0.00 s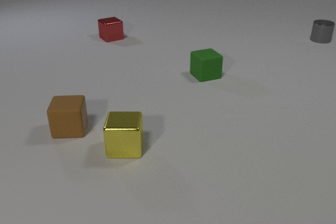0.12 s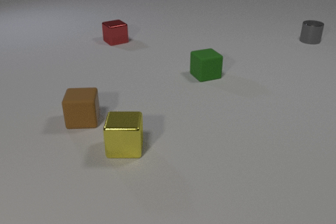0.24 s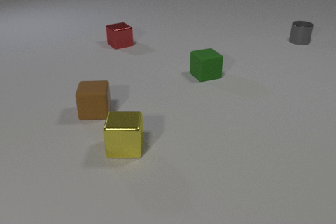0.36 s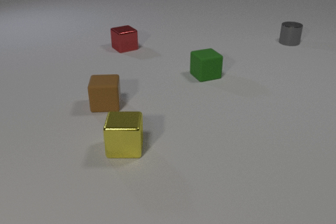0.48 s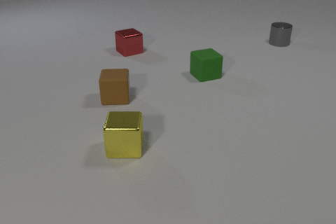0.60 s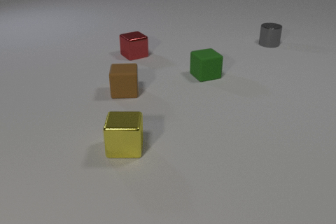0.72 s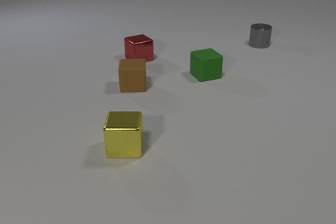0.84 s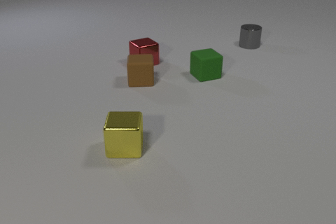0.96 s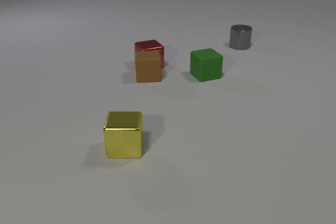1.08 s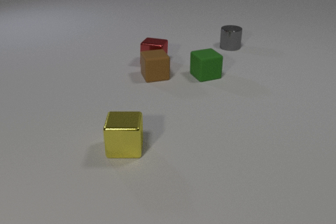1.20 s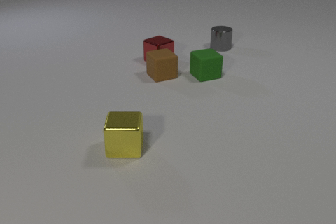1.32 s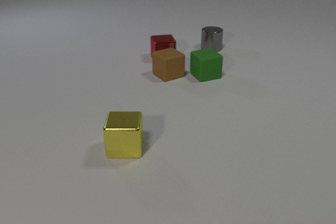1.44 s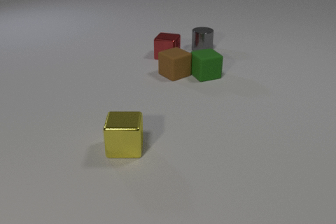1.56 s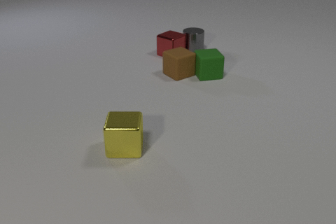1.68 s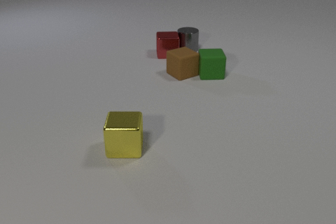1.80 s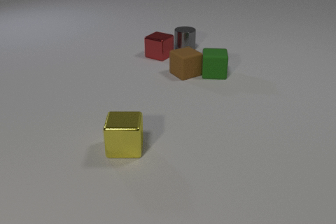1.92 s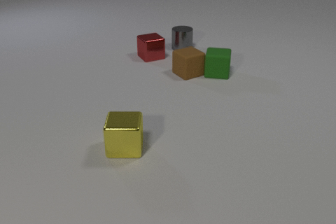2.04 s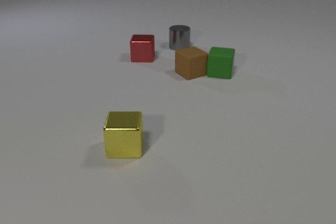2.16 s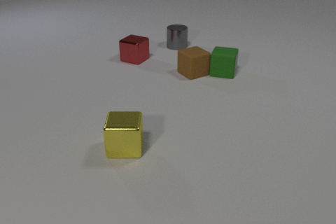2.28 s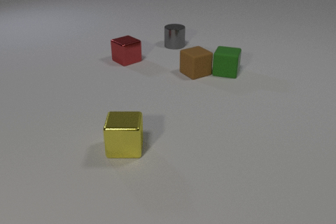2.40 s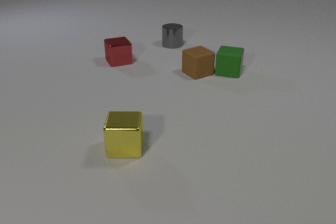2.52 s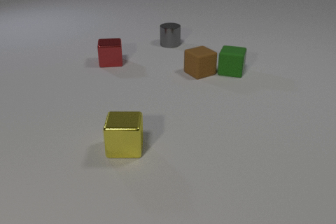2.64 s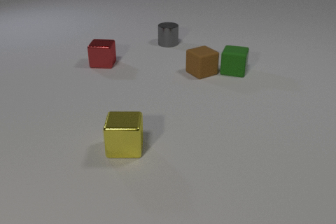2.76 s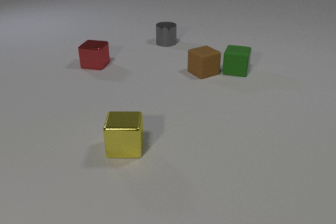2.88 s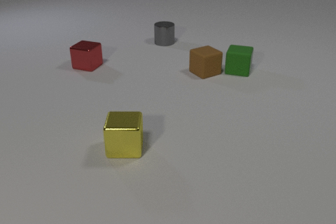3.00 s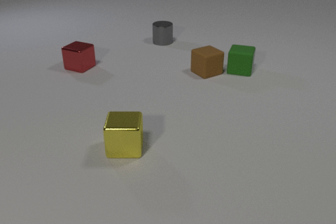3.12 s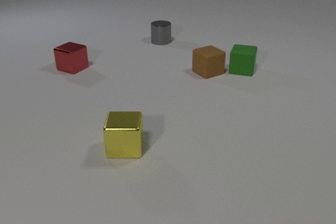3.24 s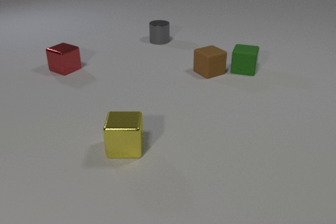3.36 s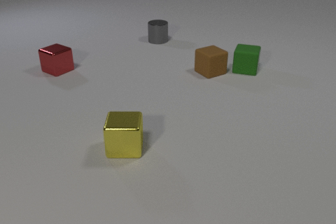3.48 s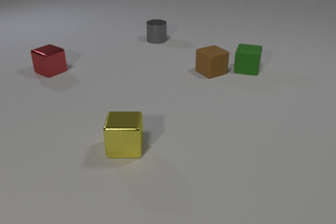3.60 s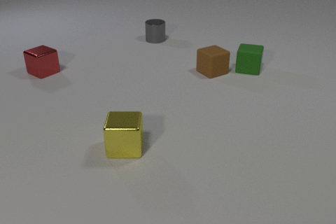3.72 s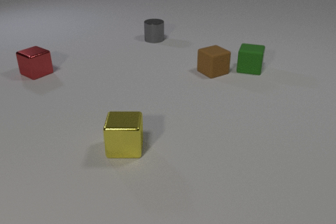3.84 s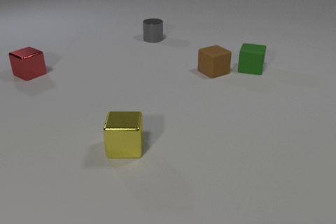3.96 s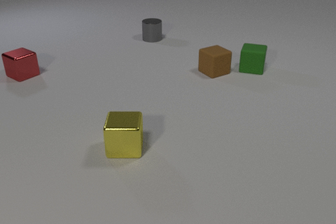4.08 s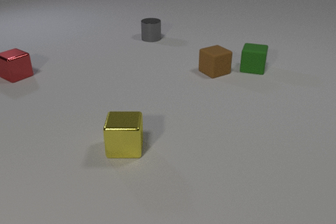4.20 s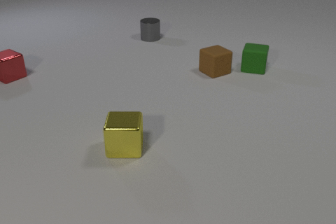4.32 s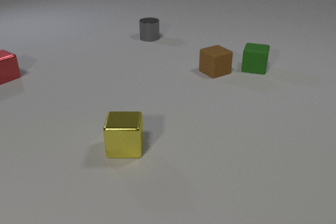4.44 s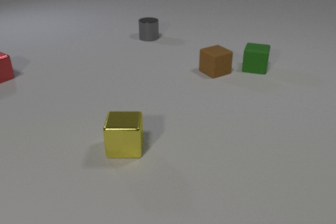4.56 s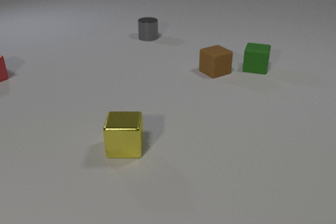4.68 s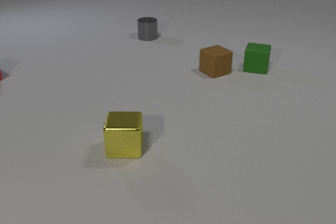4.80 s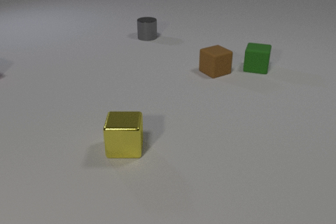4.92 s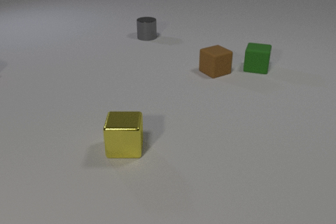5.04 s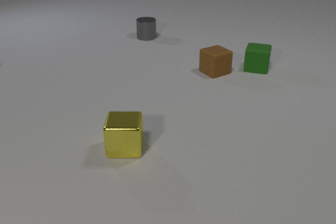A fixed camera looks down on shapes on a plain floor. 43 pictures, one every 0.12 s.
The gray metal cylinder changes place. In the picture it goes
to the left.
0.00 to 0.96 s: The red metal cube slides toward the camera and to the right. The brown rubber cube slides away from the camera and to the right. The gray metal cylinder slides to the left and toward the camera. The red metal cube and the brown rubber cube collide.
0.96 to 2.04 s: The red metal cube slides away from the camera. The brown rubber cube slides to the right, spins counterclockwise seen from above by about 30 degrees, its near face sliding to the right. The gray metal cylinder slides to the left. The green rubber cube slides to the right and away from the camera, spins clockwise seen from above by about 30 degrees, its near face sliding to the left. The brown rubber cube and the green rubber cube collide. The red metal cube and the gray metal cylinder collide.
2.04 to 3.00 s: The red metal cube slides to the left. The brown rubber cube slides to the right. The gray metal cylinder slides to the left and away from the camera. The green rubber cube slides to the right and away from the camera.
3.00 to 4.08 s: The red metal cube slides to the left. The brown rubber cube slides to the right. The gray metal cylinder slides to the left and away from the camera. The green rubber cube slides to the right and away from the camera.
4.08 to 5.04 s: The red metal cube slides to the left, leaves at the left edge. The gray metal cylinder slides to the left and away from the camera.
How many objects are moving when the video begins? 3.
What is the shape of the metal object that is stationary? cube.
What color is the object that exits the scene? red.
